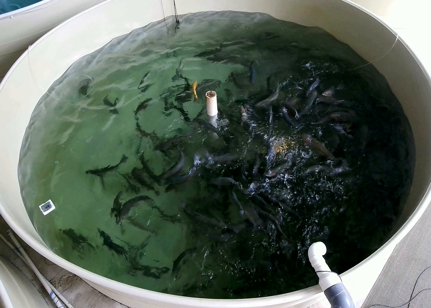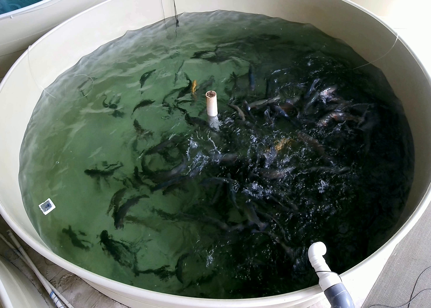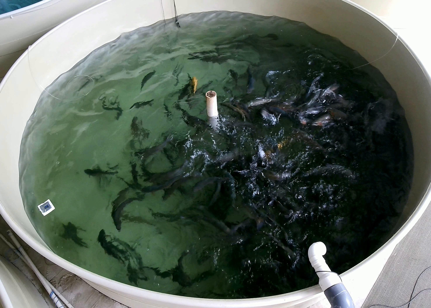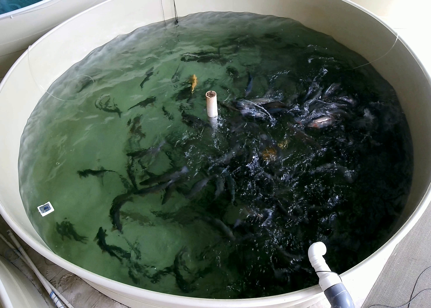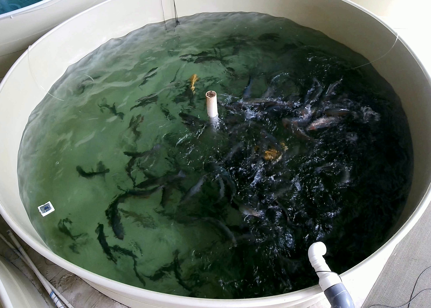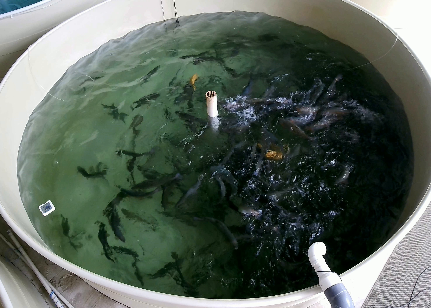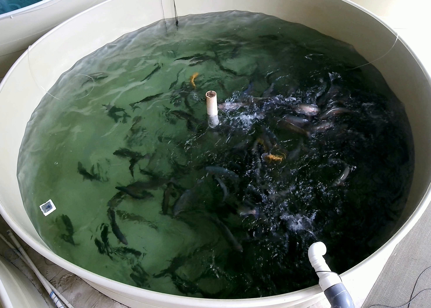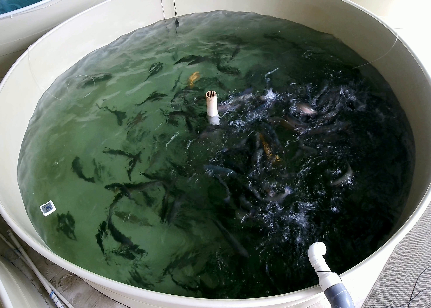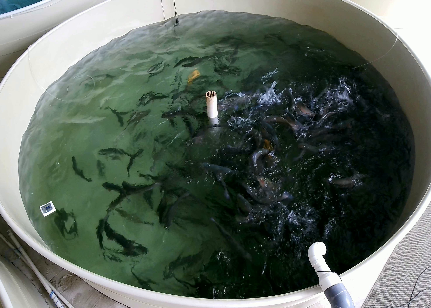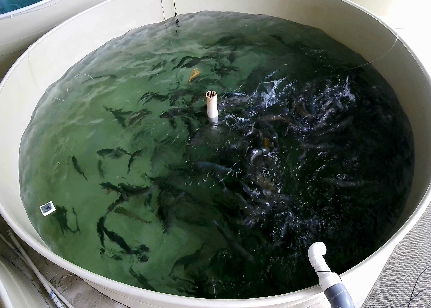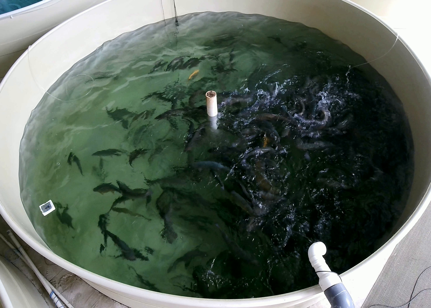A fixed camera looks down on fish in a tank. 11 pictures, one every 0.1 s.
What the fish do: Strong feeding.
